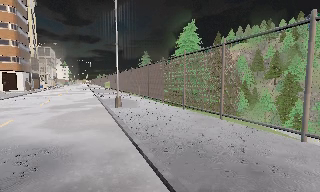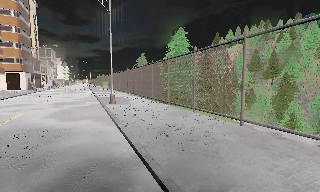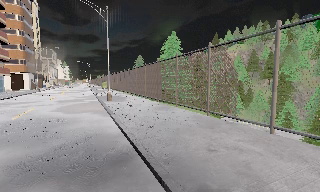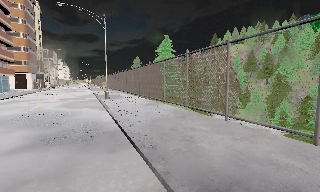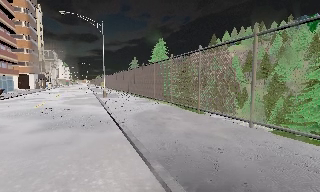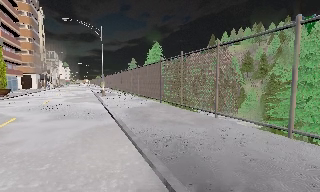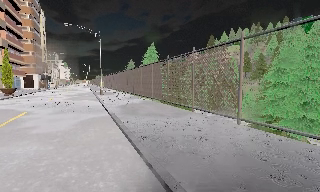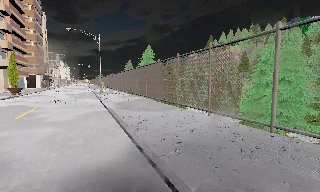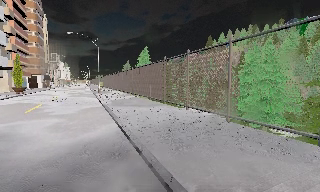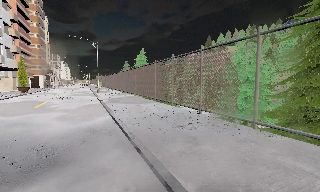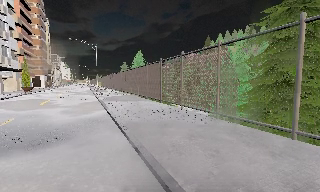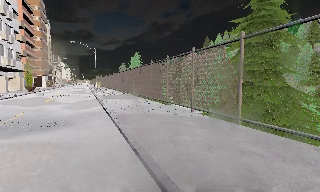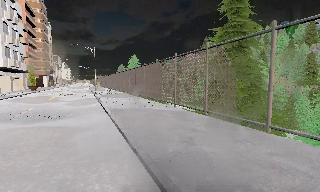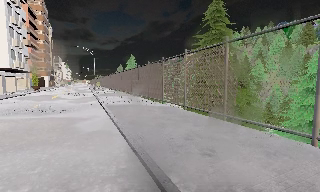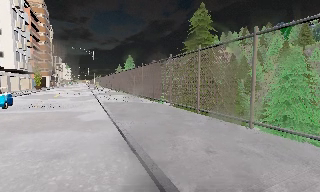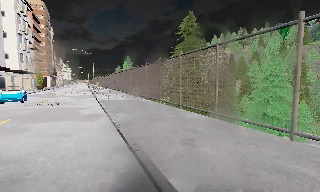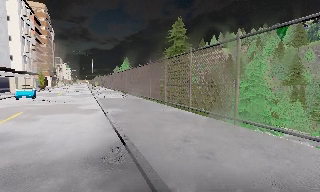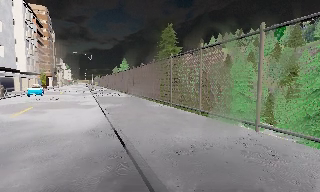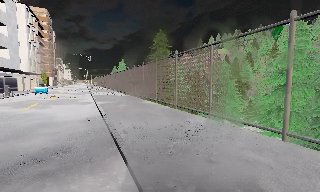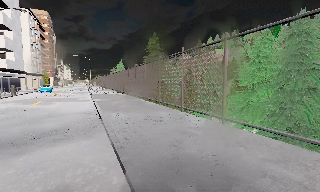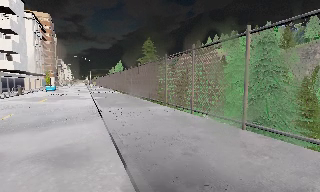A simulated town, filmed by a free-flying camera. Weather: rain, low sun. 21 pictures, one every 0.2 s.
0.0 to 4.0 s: The camera travels backward and to its right, about 35 m, so what stands in front gets smaller.
The film runs backward here.
